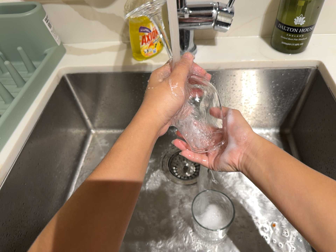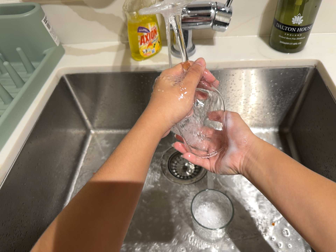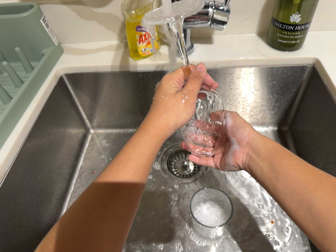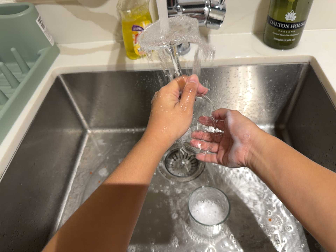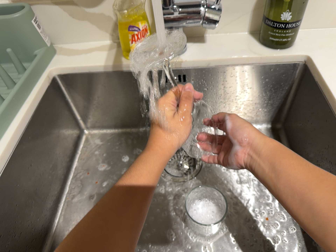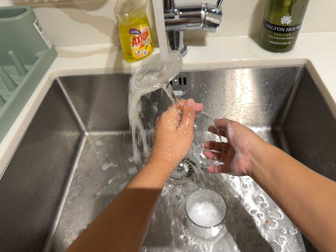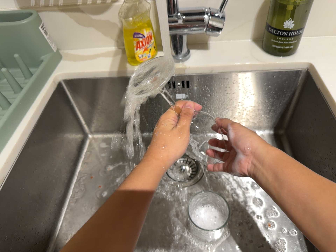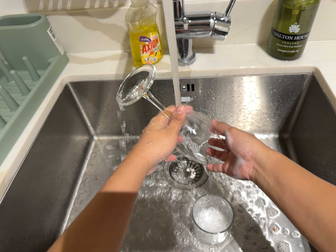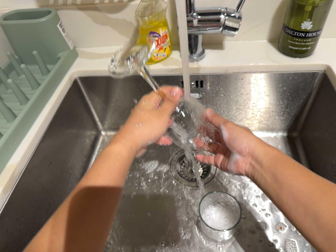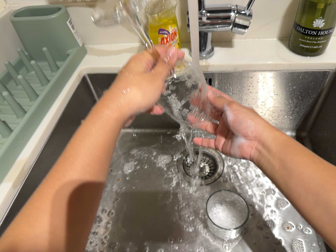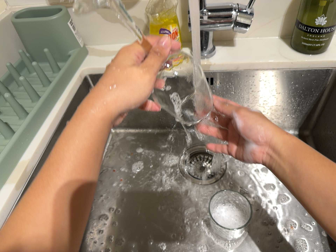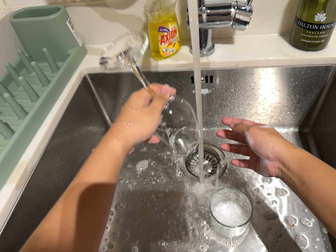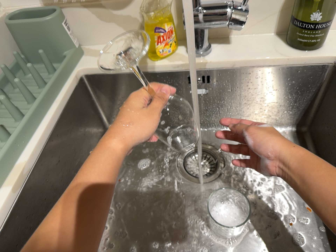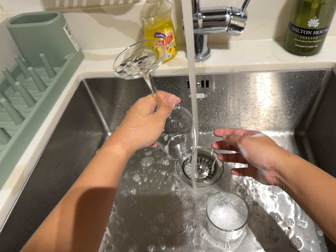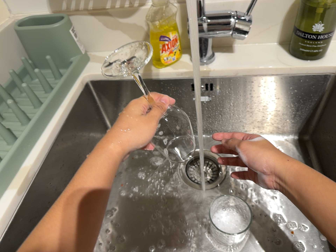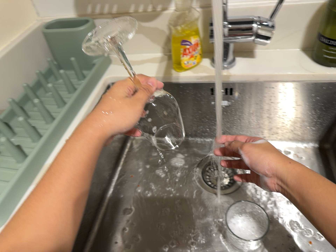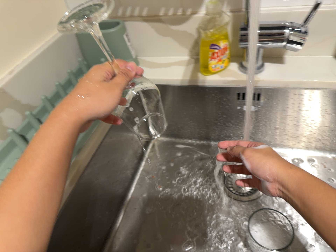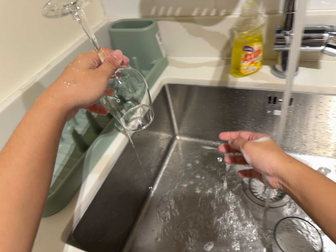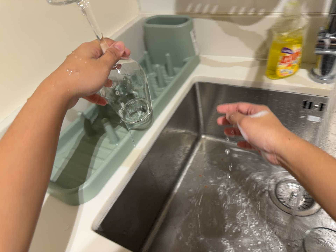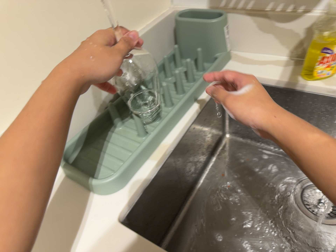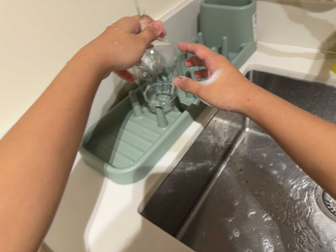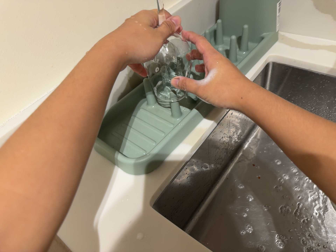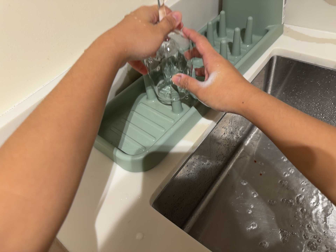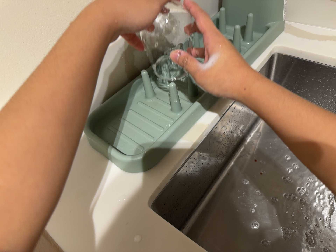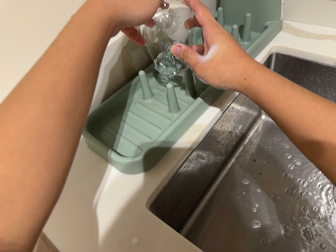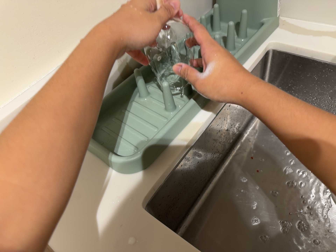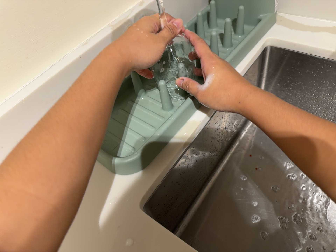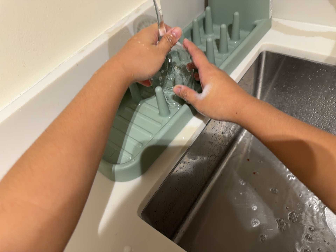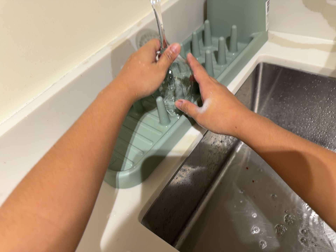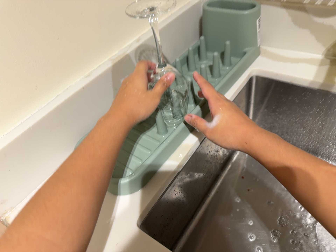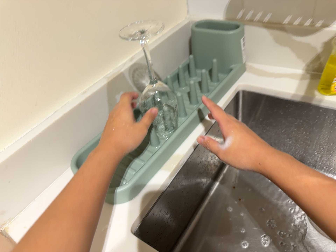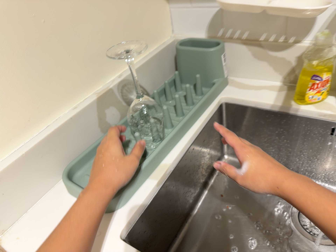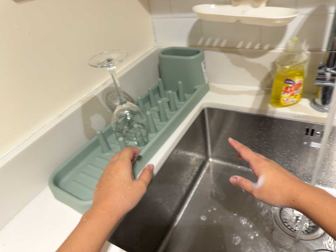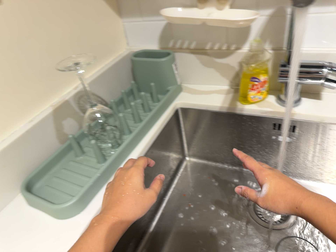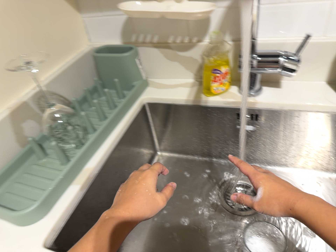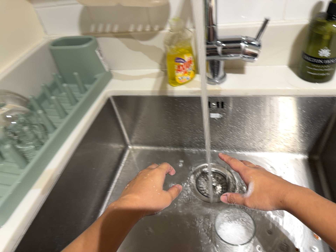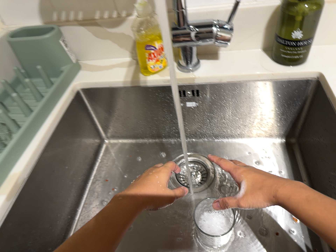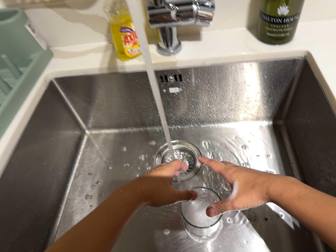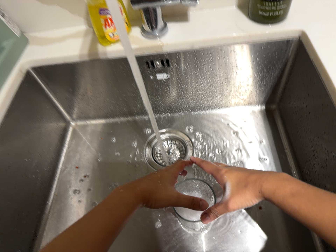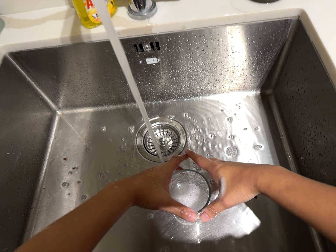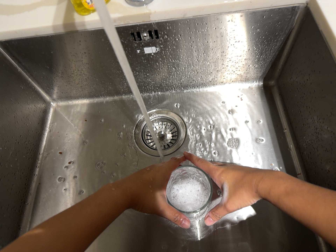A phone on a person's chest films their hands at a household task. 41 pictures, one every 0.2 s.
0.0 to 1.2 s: The camera keeps its place and its aim.
1.2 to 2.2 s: The camera shifts only a little, or ends up much as it began.
2.2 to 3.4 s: The camera swings to its left by about 10 degrees, and the scene slides to the right. It rolls about its line of sight by about 10 degrees, and the scene rotates clockwise.
3.4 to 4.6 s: The camera pans to its left by about 10 degrees. It travels to its left and forward, about 10 cm, so close, fixed things drift to the right. Its aim tips toward the bottom of its view by about 10 degrees, and the scene shifts upward. It rolls about its line of sight by about 15 degrees, and the scene rotates clockwise.
4.6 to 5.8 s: The camera shifts only a little, or ends up much as it began.
5.8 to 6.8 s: The camera swings to its right by about 15 degrees, and the scene slides to the left. It travels to its right and backward, about 12 cm, so close, fixed things drift to the left. Its aim tips toward the top of its view by about 10 degrees, and the scene shifts downward. It rolls about its line of sight by about 10 degrees, and the scene rotates counterclockwise.
6.8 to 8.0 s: The scene slides to the left, as the camera pans about 15 degrees to its right. It travels forward and to its right, about 16 cm, so what stands in front looms larger. Its aim tips toward the bottom of its view by about 20 degrees, and the scene shifts upward. It rolls about its line of sight by about 15 degrees, and the scene rotates counterclockwise.
The film runs forward here.
